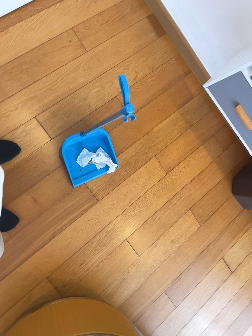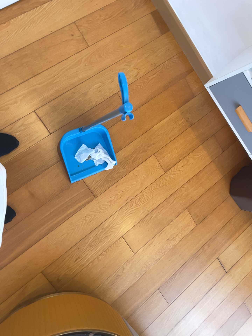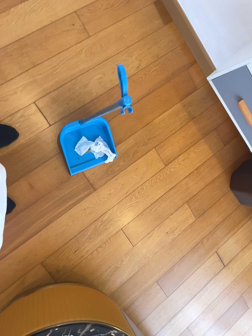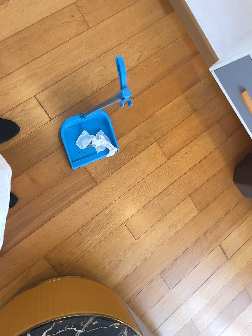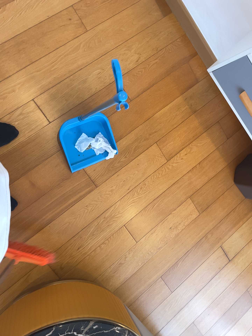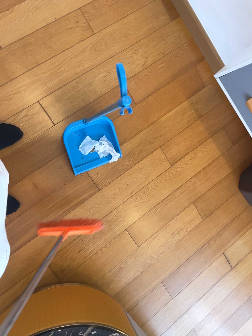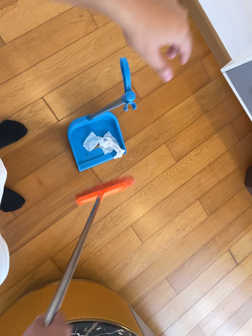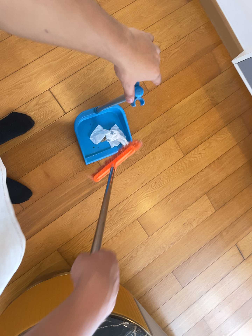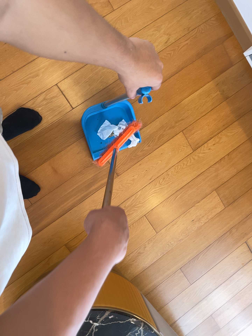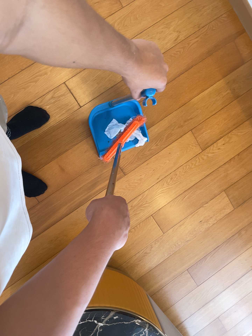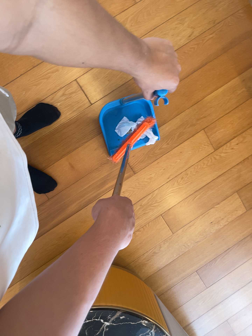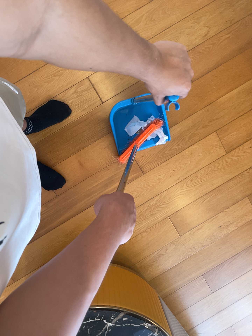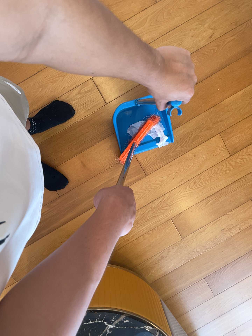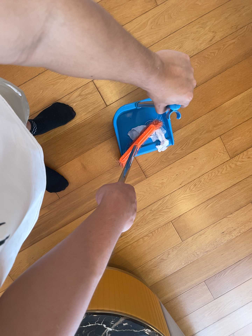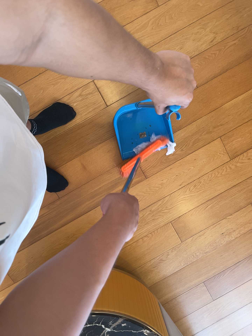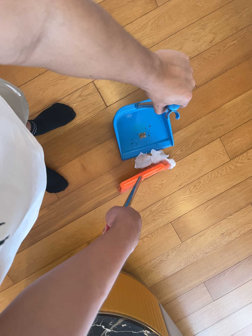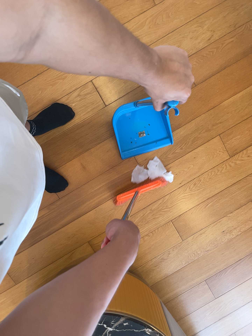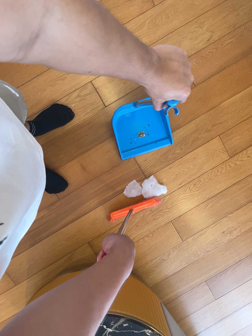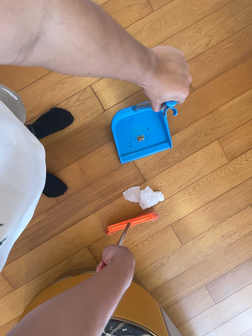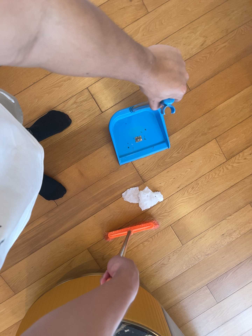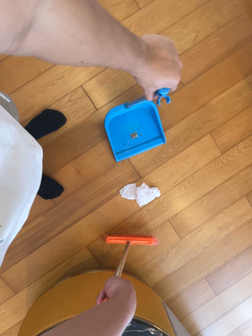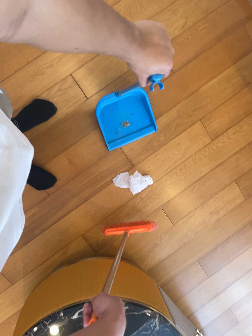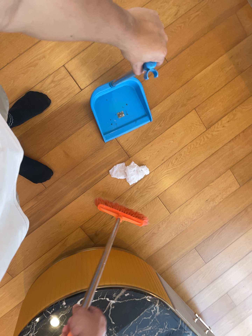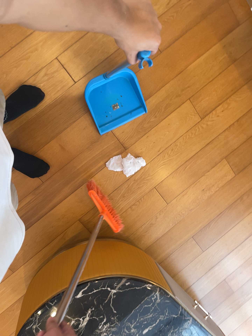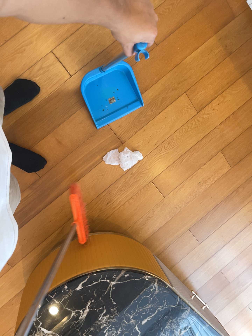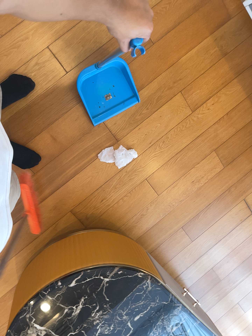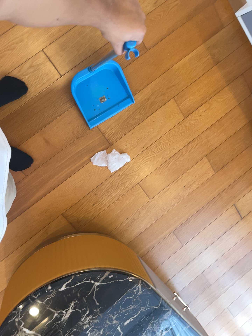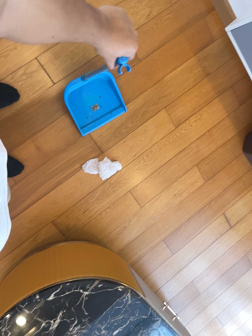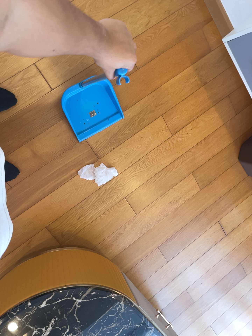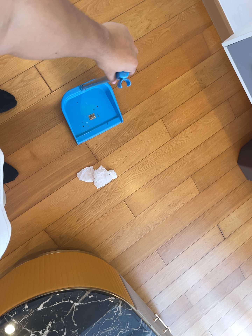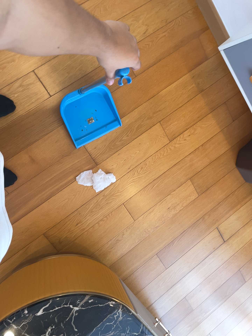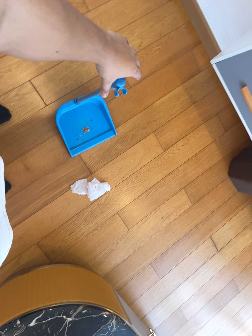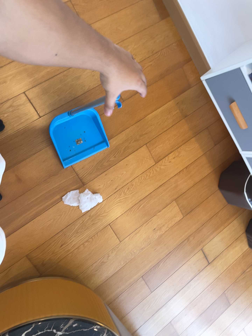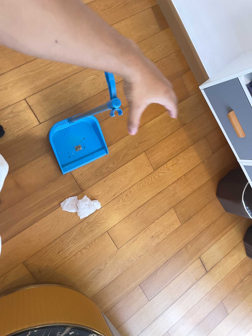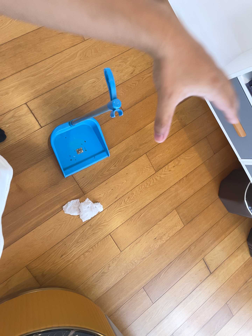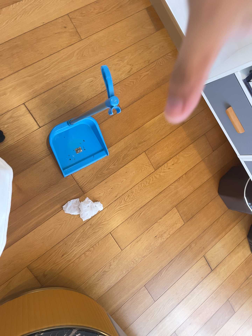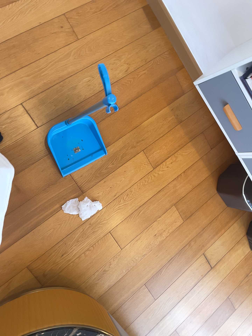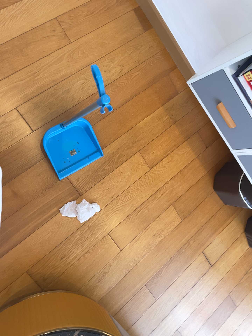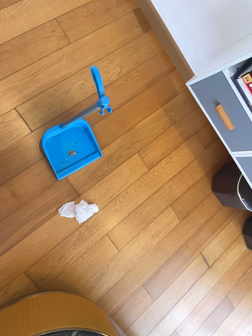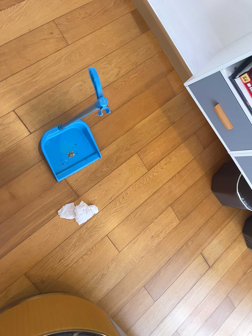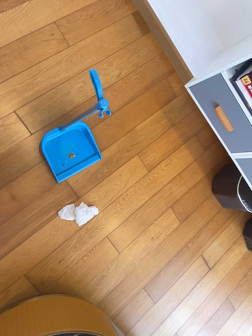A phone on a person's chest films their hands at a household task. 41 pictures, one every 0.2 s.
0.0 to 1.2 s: The camera shifts only a little, or ends up much as it began.
1.2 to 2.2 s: The scene slides to the right, as the camera pans about 10 degrees to its left. It travels forward, about 7 cm, so what stands in front looms larger.
2.2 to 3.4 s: The camera keeps its place and its aim.
3.4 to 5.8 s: The camera swings to its right by about 15 degrees, and the scene slides to the left. It travels backward, about 7 cm, so what stands in front gets smaller.
5.8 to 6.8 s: The camera's aim tips toward the top of its view by about 10 degrees, and the scene shifts downward.
6.8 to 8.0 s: The camera shifts only a little, or ends up much as it began.
The film runs backward here.
